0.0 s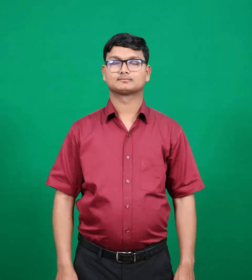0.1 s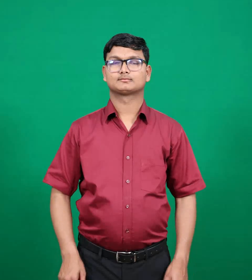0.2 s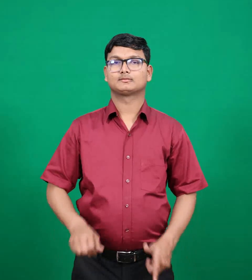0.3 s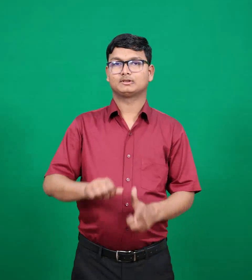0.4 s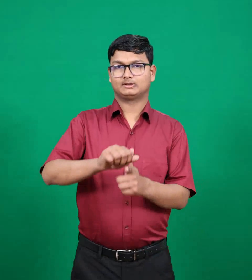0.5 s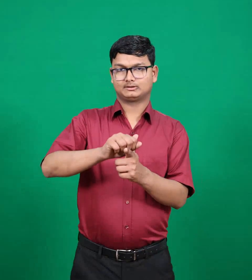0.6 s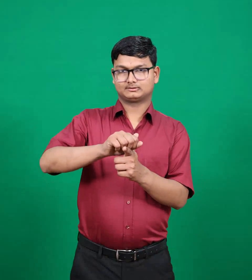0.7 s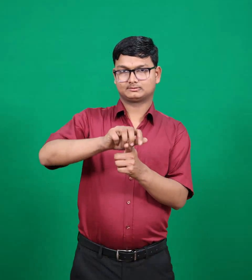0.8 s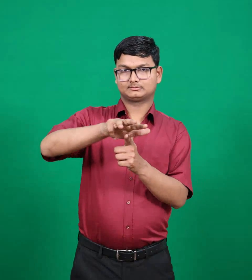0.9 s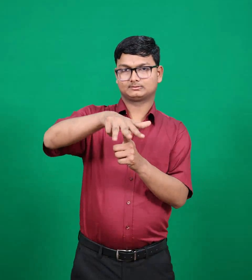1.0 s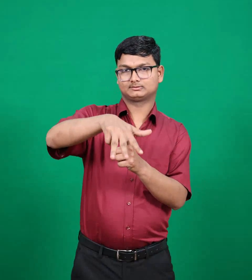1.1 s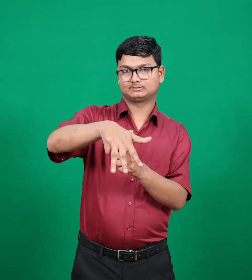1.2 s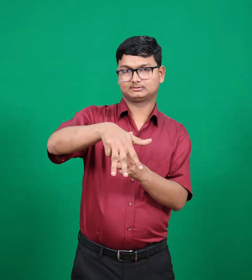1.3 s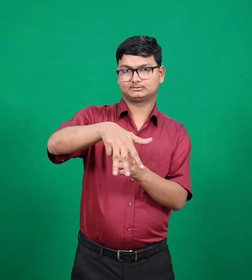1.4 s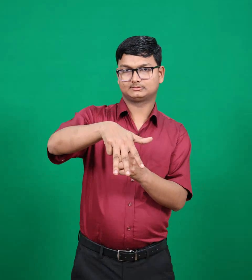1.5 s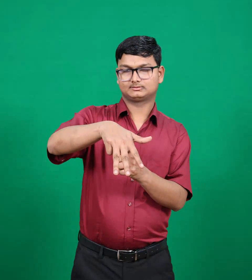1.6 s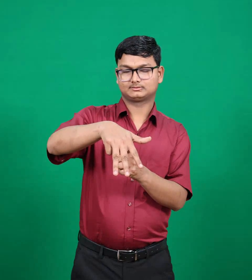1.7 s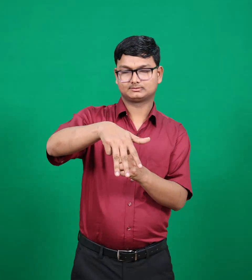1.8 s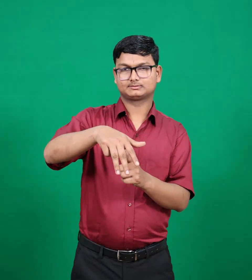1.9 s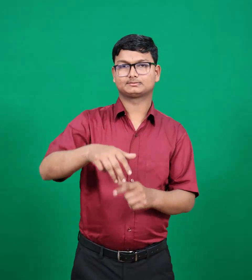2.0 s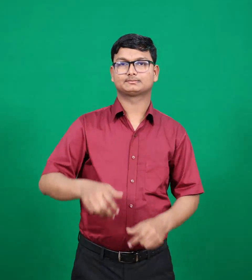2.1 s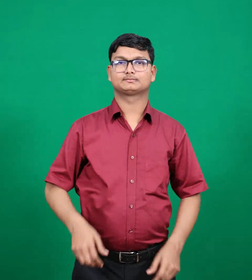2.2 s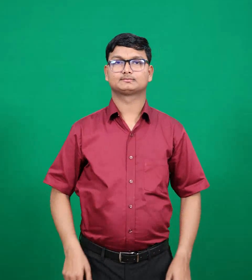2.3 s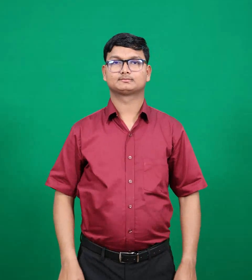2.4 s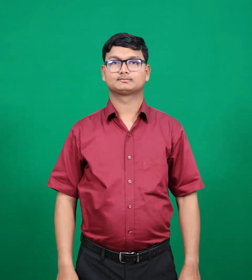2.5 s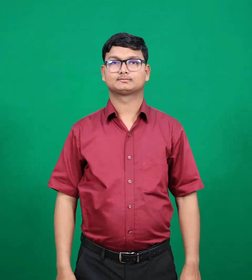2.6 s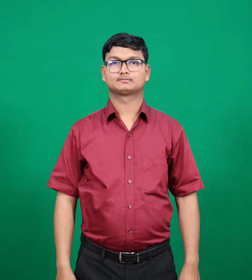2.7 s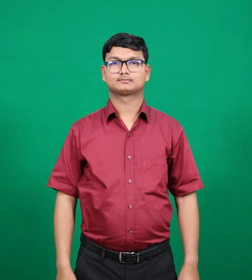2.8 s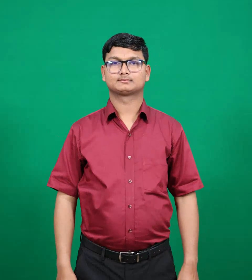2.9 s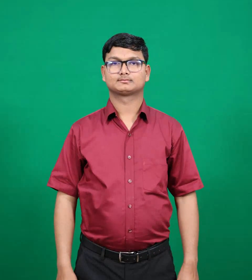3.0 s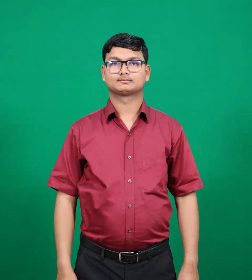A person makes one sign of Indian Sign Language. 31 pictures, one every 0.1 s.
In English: jebus
